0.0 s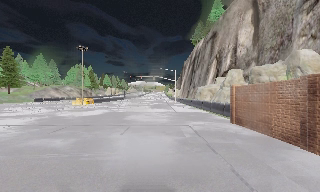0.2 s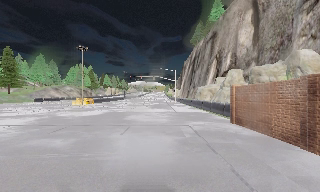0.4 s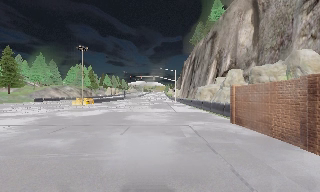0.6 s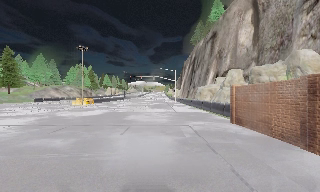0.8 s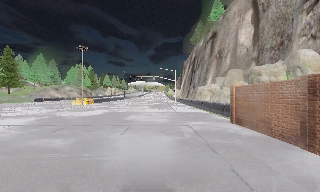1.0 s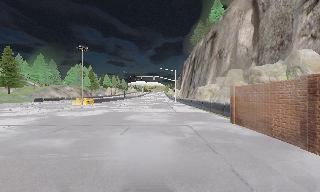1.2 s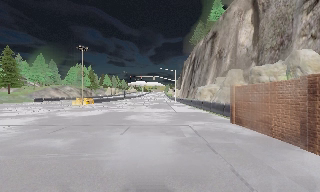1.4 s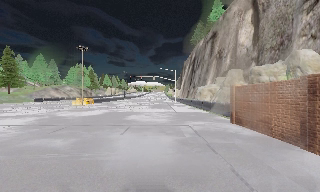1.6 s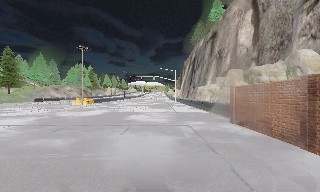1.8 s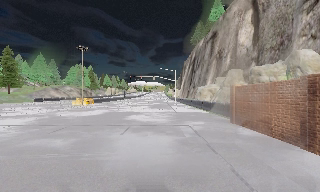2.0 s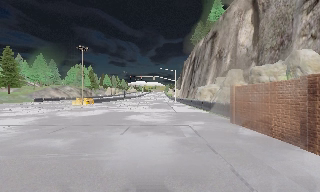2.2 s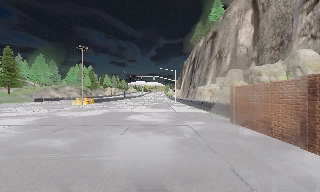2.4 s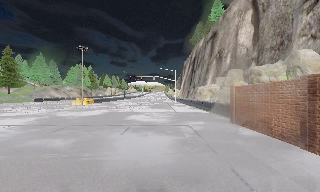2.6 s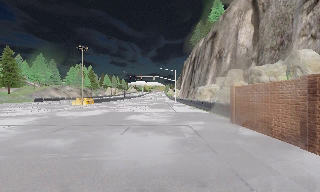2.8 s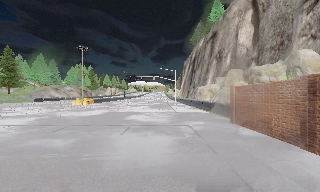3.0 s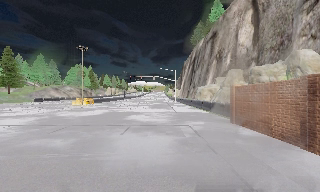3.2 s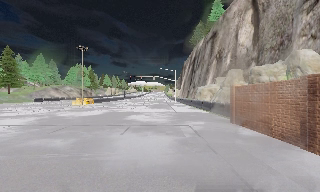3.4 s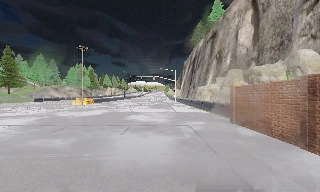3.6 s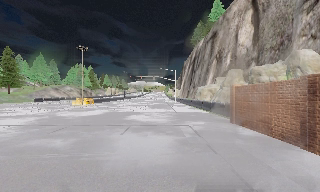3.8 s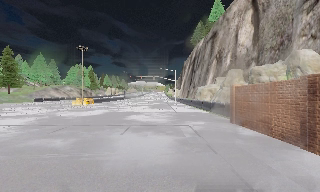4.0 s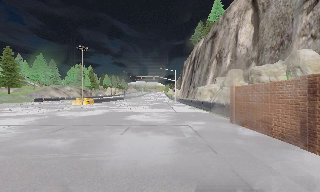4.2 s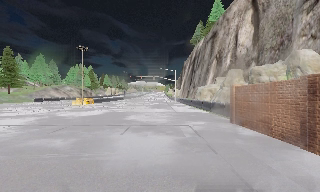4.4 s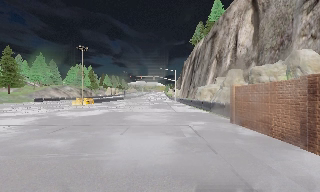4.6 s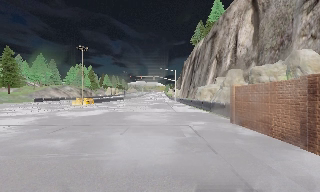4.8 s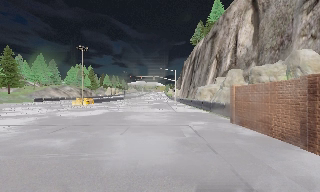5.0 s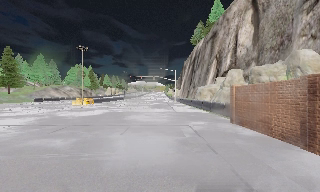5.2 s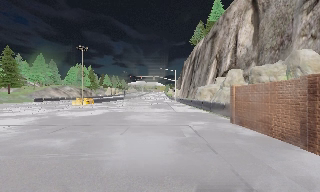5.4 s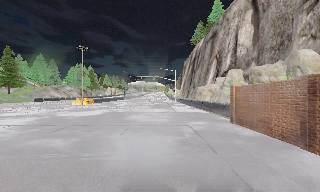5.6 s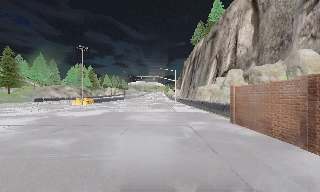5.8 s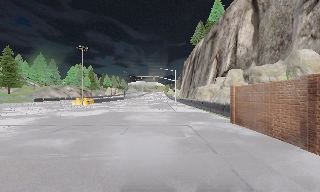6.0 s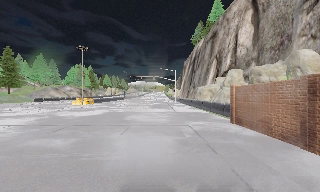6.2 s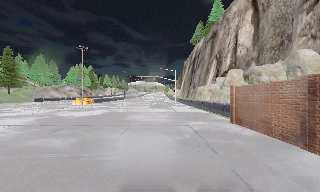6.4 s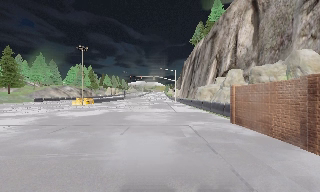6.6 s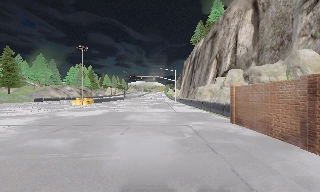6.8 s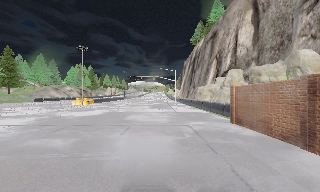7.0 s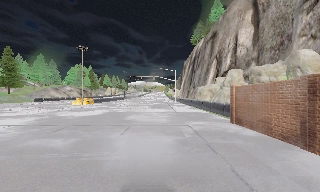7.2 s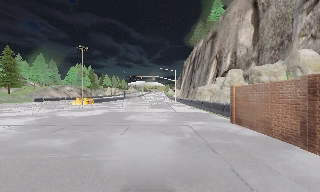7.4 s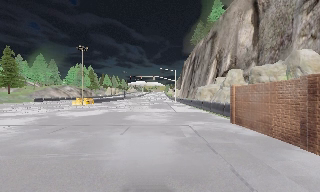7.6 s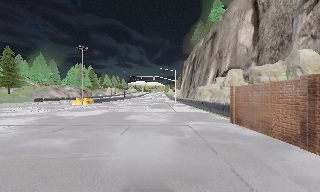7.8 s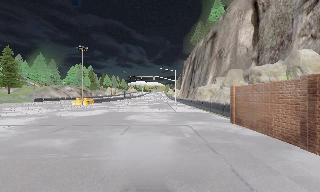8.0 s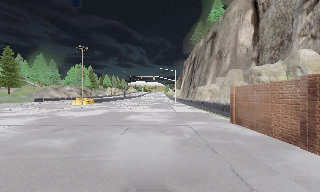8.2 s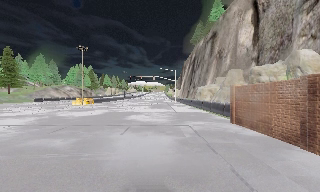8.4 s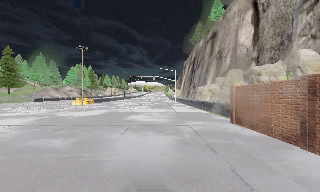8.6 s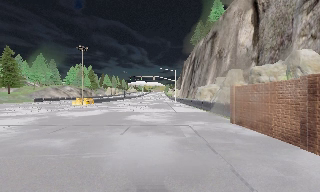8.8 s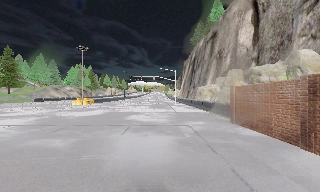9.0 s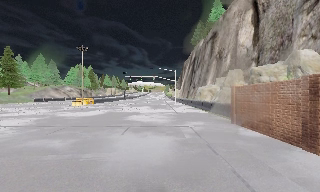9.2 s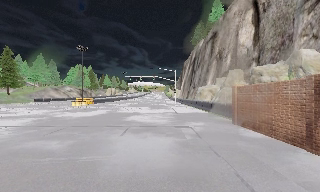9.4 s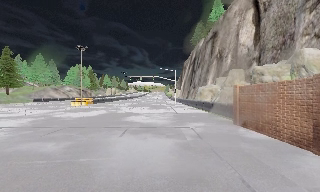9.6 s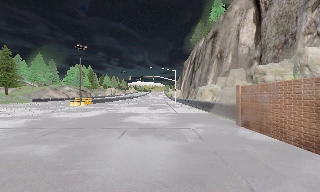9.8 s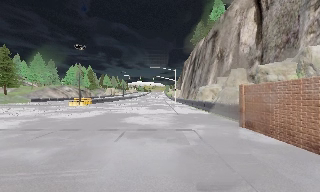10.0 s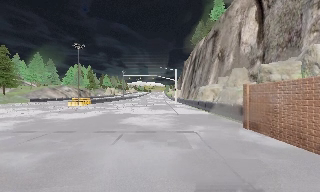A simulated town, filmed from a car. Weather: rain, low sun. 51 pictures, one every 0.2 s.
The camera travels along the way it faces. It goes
forward.
0.0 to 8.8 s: The camera keeps its place and its aim.
8.8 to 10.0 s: The camera travels forward, about 1.5 m, so what stands in front looms larger. It gains speed.
The film runs forward here.
